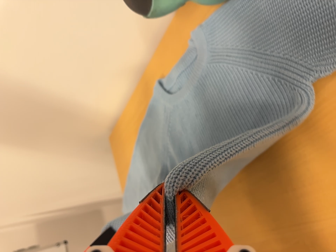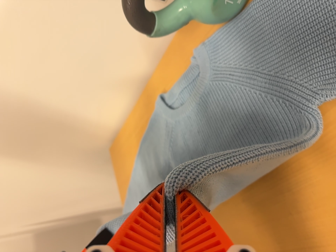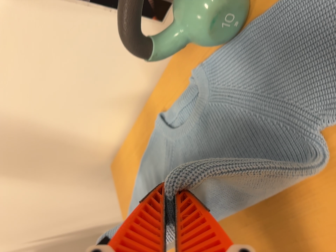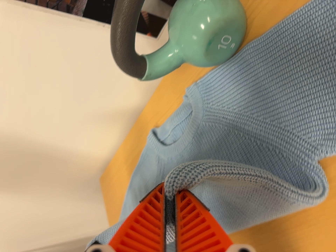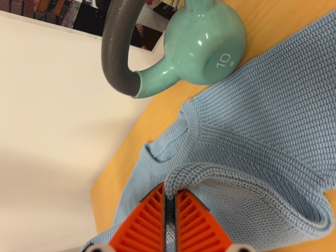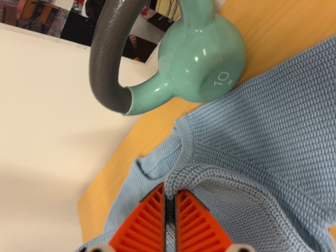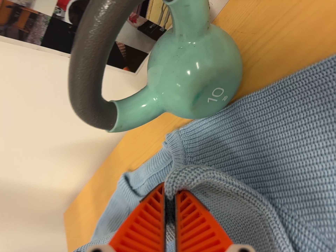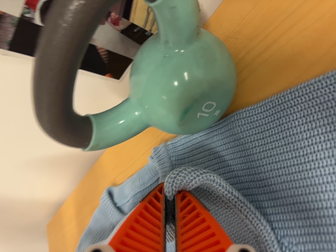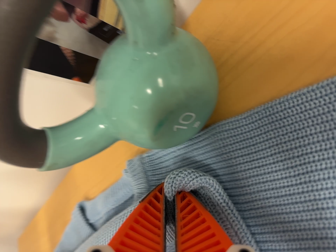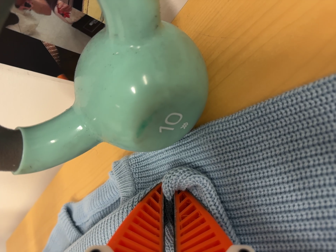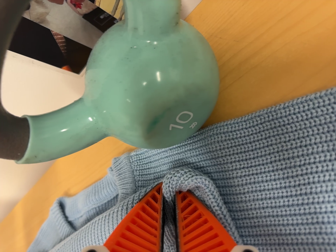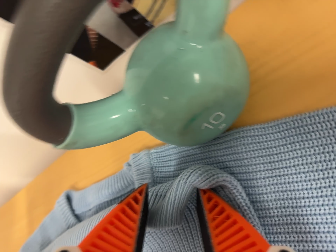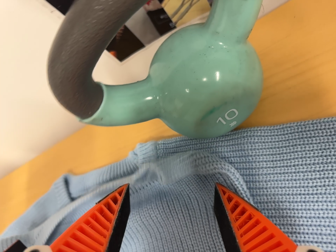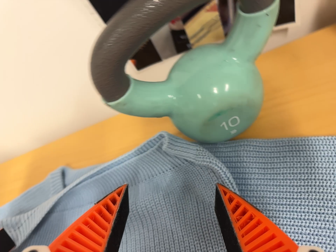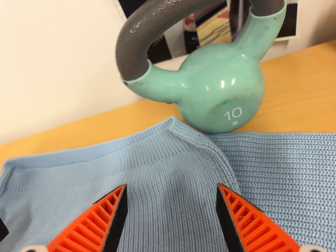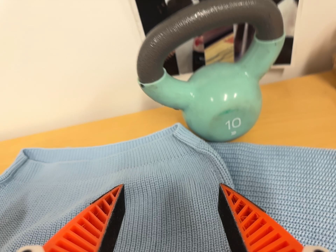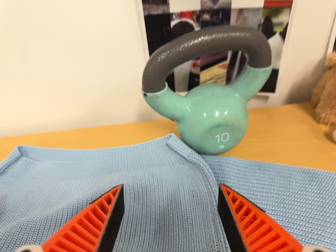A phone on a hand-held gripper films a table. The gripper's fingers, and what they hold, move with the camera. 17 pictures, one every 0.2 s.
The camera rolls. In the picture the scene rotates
clockwise.
The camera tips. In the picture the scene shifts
downward.
0.0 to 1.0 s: The camera travels toward the top of its view and forward, about 12 cm, so close, fixed things drift downward. Its aim tips toward the top of its view by about 10 degrees, and the scene shifts downward.
1.0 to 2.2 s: The camera pans to its right by about 10 degrees. It travels forward, about 9 cm, so what stands in front looms larger. It rolls about its line of sight by about 10 degrees, and the scene rotates clockwise.
2.2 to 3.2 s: The camera pans to its right by about 15 degrees. It travels toward the bottom of its view, backward and to its left, about 20 cm. Its aim tips toward the top of its view by about 25 degrees. It rolls about its line of sight by about 35 degrees, and the scene rotates clockwise.
The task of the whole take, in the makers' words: fold up.
The film runs forward here.
